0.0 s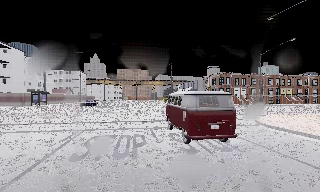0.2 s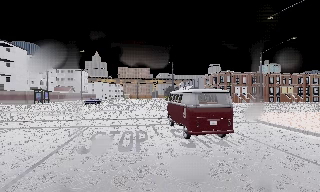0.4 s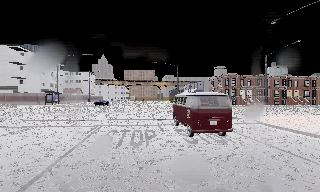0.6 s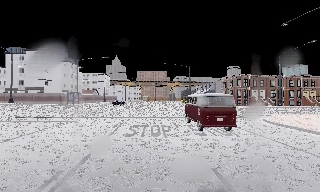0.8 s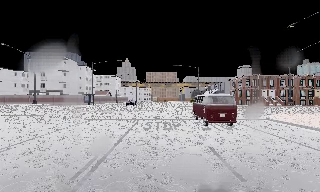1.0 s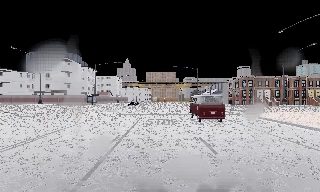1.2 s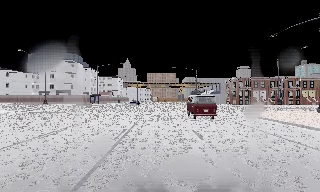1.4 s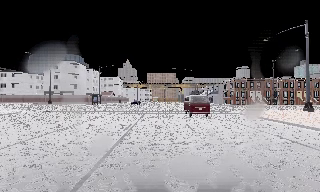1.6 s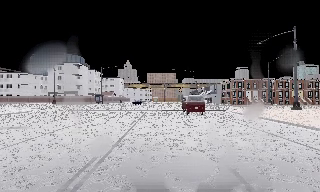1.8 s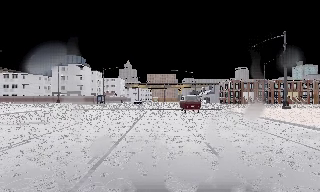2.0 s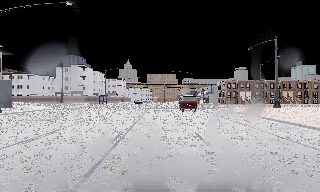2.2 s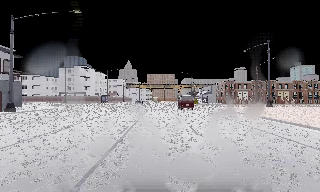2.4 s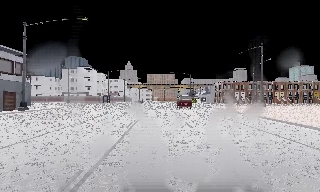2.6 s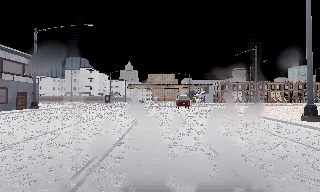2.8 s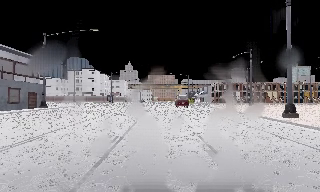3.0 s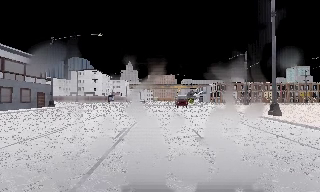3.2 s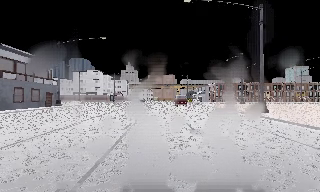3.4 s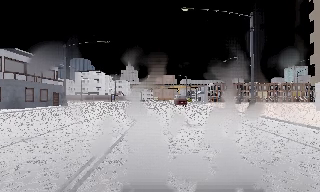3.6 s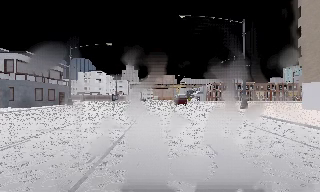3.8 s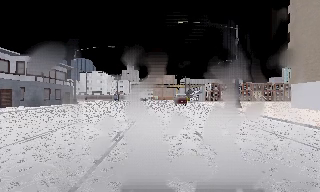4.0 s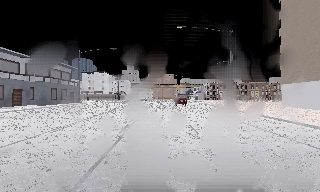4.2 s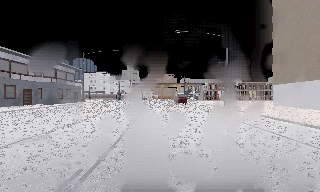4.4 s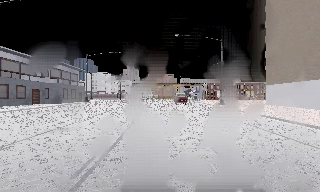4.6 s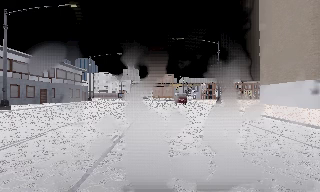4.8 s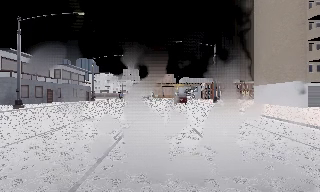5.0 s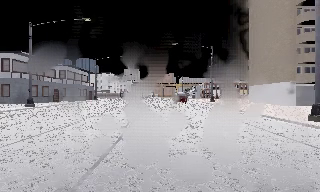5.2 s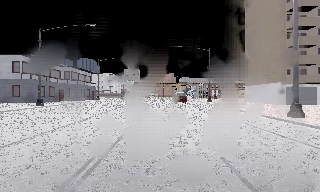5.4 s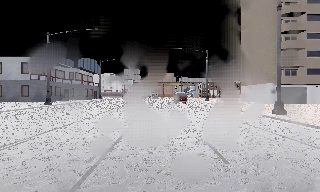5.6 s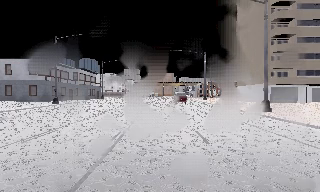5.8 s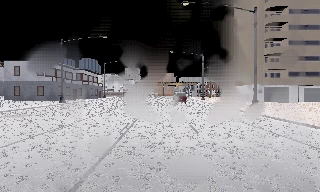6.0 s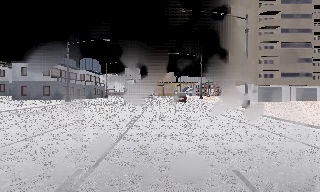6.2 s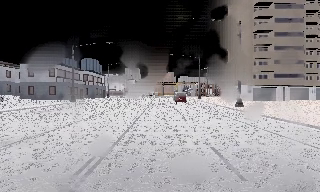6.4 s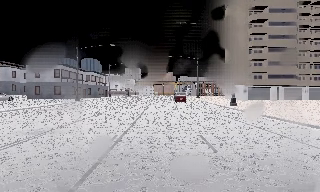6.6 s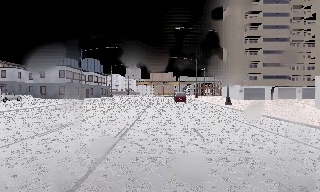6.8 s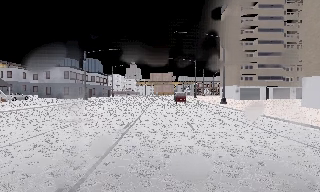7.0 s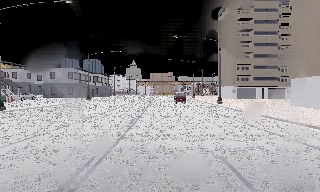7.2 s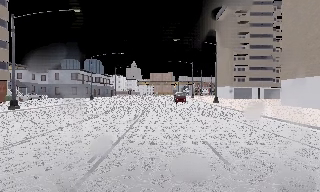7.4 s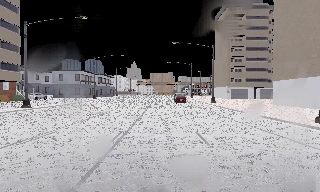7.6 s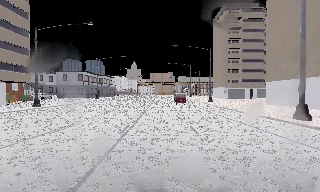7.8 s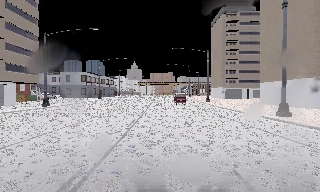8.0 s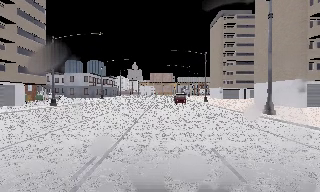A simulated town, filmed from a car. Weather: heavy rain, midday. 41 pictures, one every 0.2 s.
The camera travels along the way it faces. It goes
backward.
0.0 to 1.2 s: The camera travels backward, about 7 m, so what stands in front gets smaller. It gains speed.
1.2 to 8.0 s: The camera travels backward, about 55 m, so what stands in front gets smaller.
The film runs backward here.
